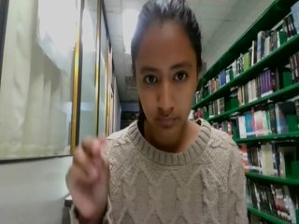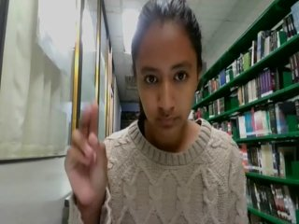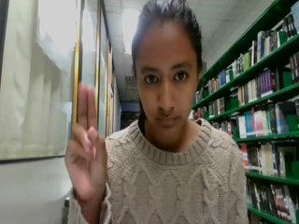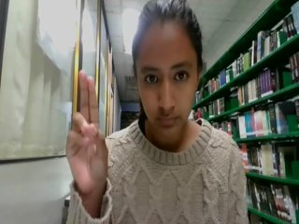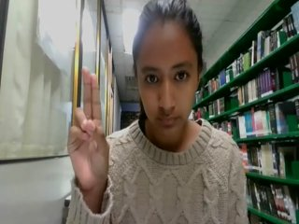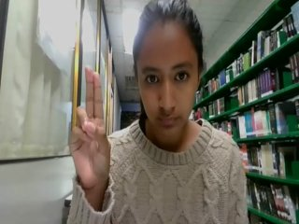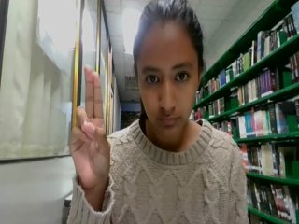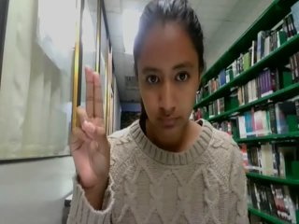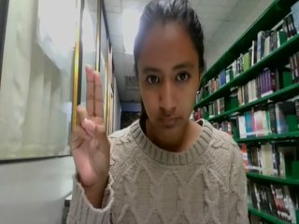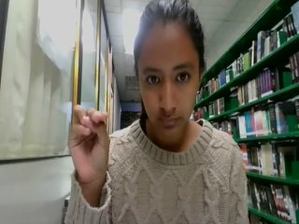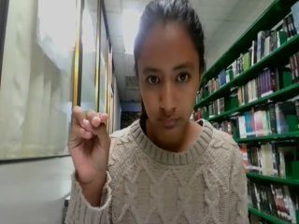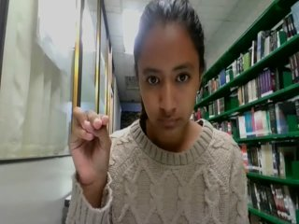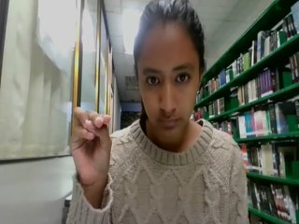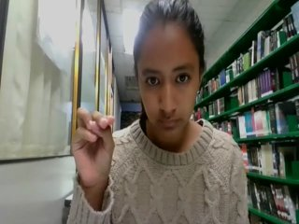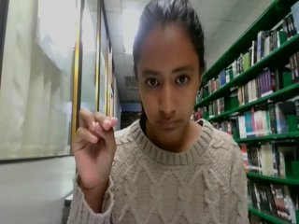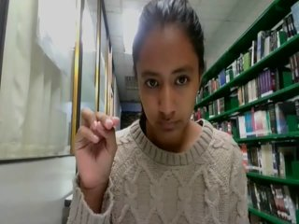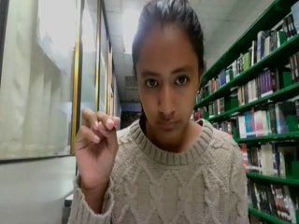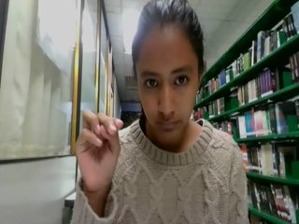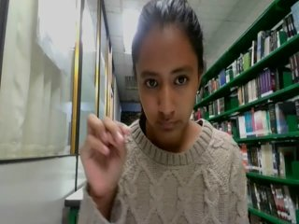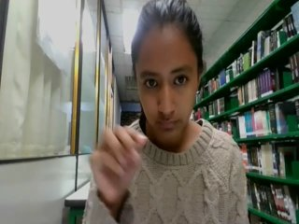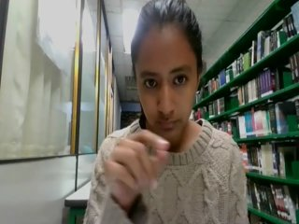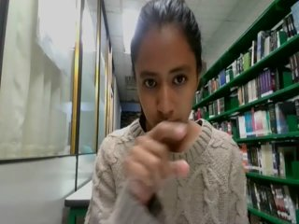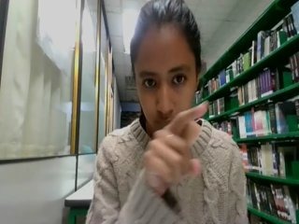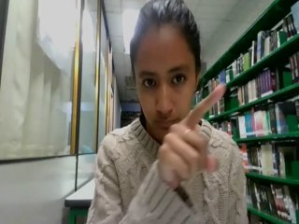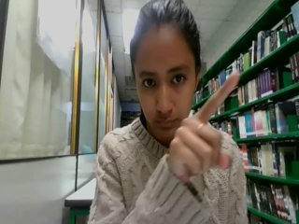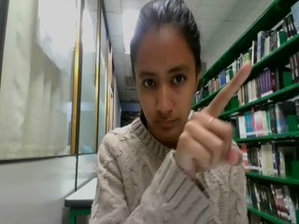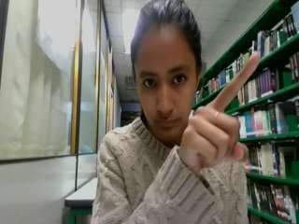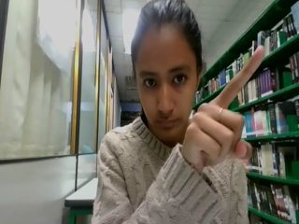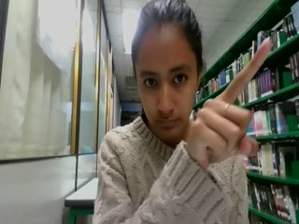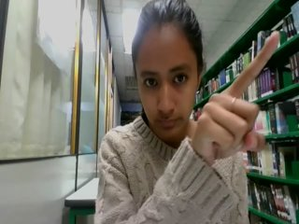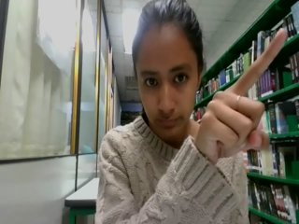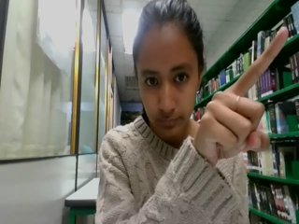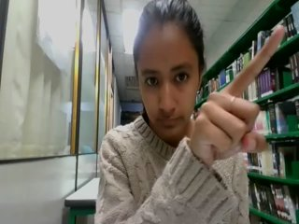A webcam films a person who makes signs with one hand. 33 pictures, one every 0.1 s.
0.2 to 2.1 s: Click with two fingers.
2.2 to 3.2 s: Pointing with one finger.
